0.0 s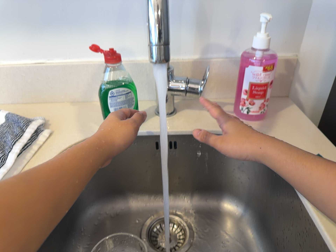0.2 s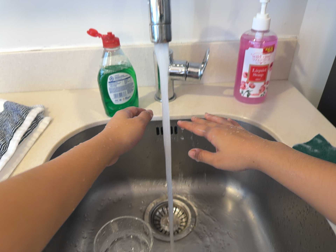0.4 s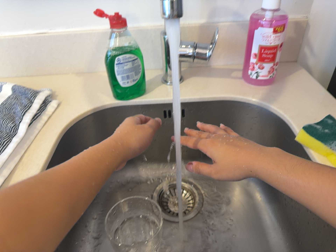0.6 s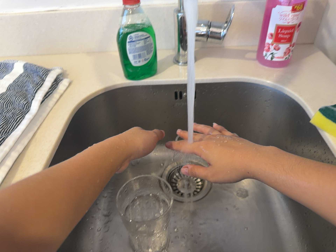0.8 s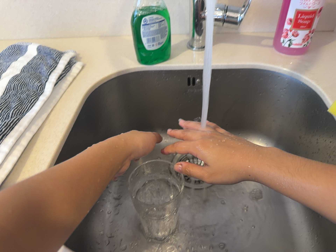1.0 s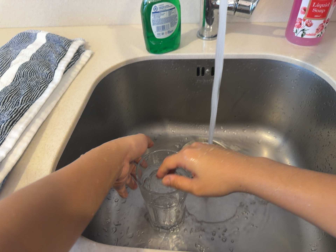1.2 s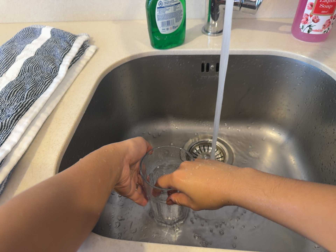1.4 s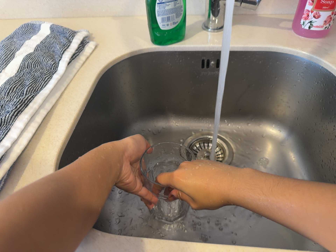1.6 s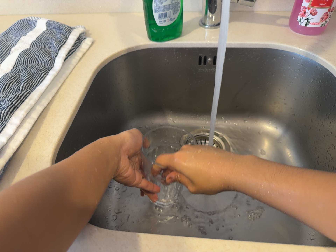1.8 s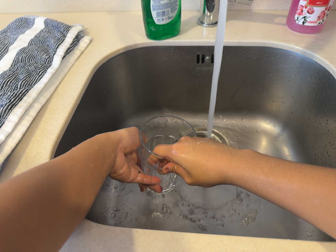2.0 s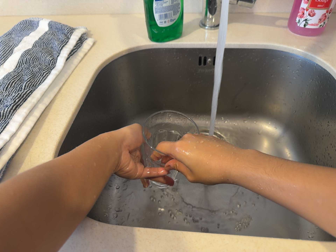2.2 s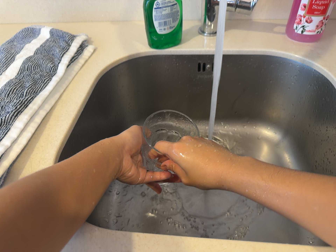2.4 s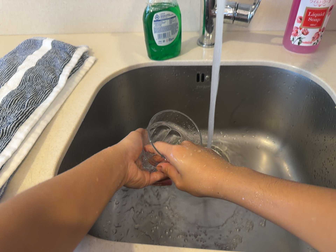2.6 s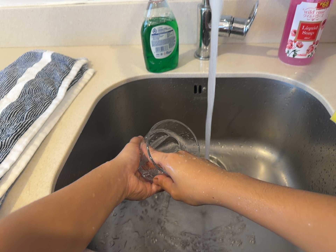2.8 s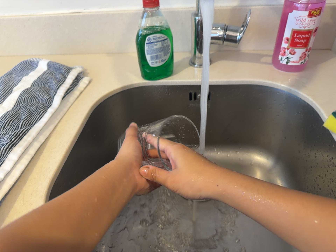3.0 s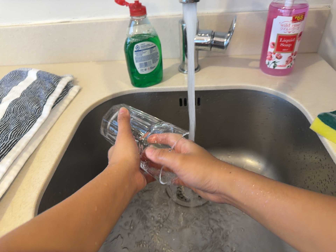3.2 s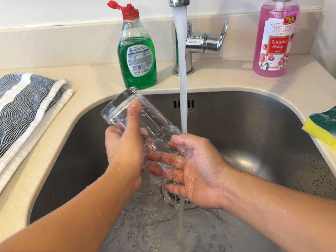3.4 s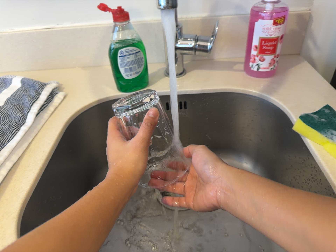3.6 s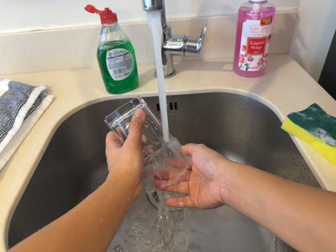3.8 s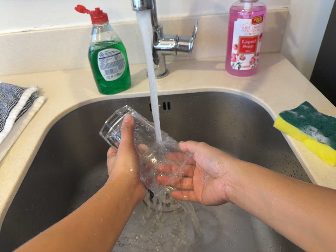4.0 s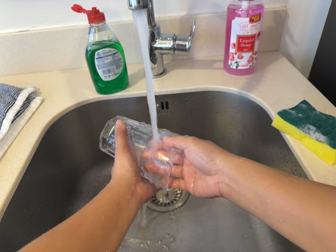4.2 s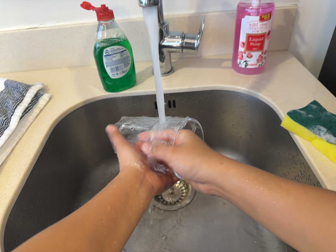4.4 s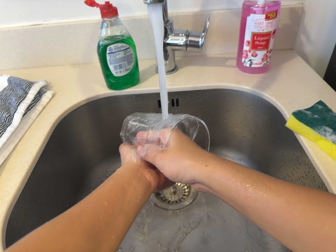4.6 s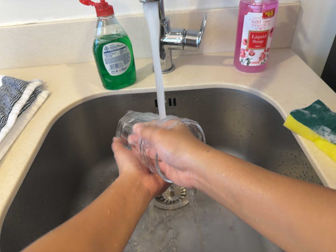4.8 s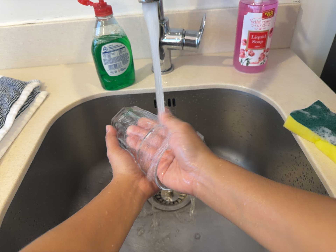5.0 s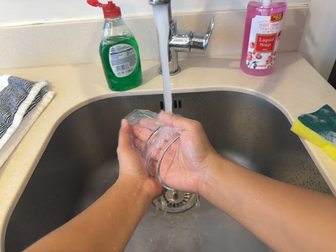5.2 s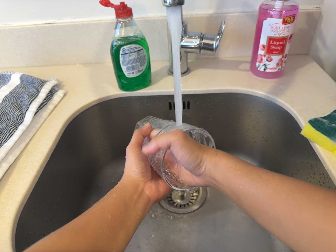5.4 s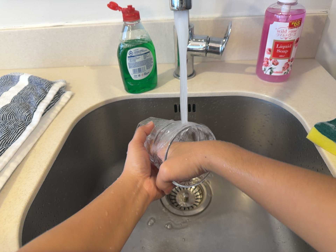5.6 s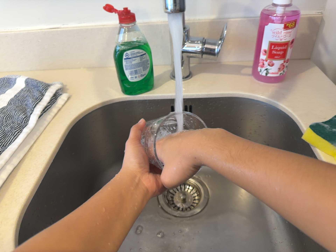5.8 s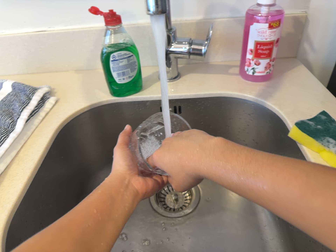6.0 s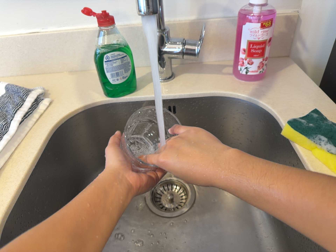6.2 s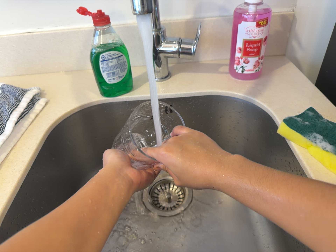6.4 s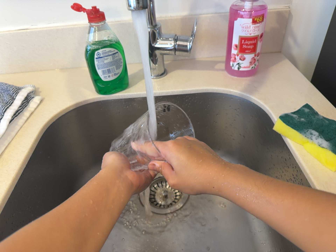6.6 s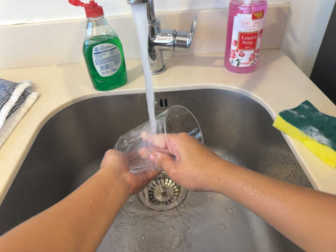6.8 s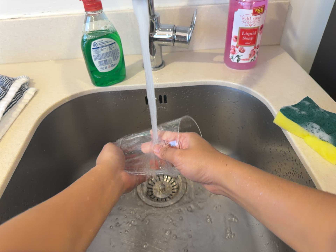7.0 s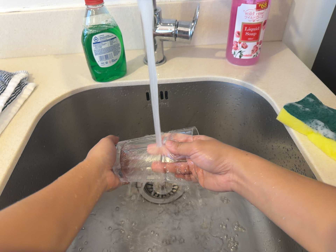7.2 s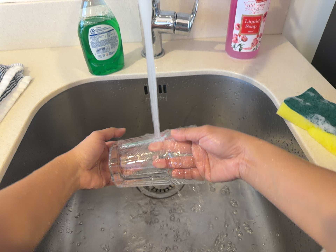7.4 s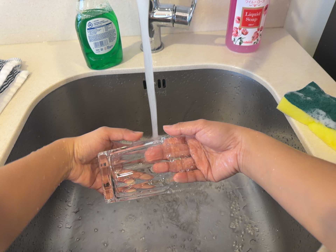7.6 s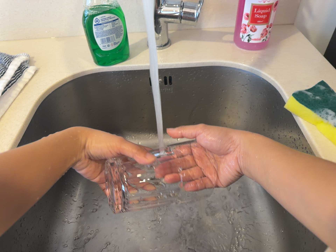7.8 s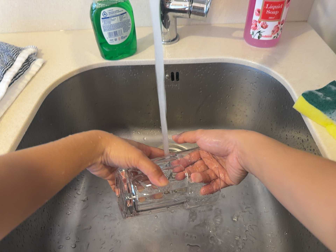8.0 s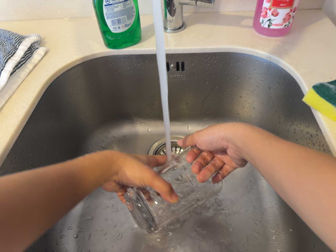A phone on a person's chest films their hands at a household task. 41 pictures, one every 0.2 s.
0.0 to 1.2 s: The camera's aim tips toward the bottom of its view by about 15 degrees, and the scene shifts upward.
1.2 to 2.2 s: The camera keeps its place and its aim.
2.2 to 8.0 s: The camera travels to its right, about 7 cm, so close, fixed things drift to the left.
The film runs backward here.
